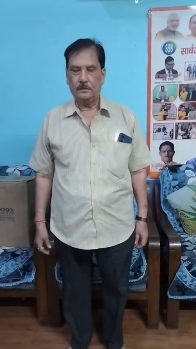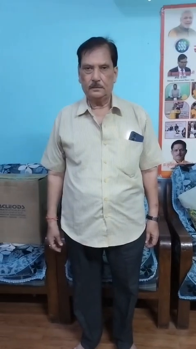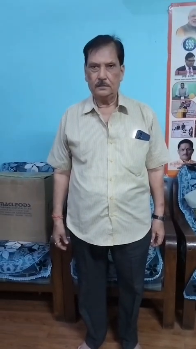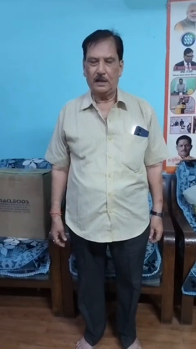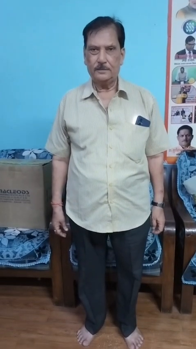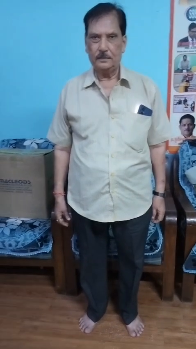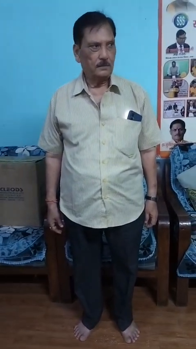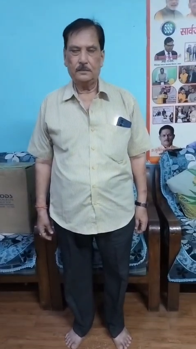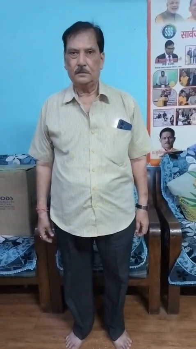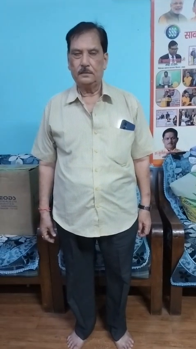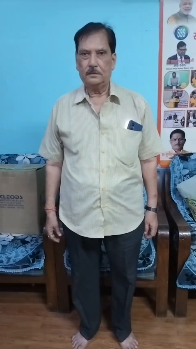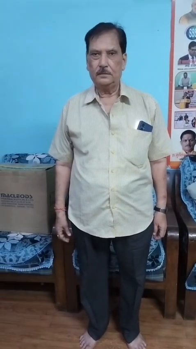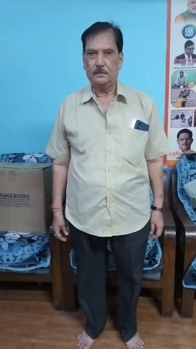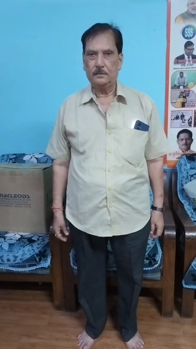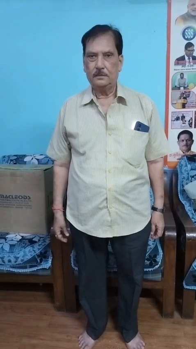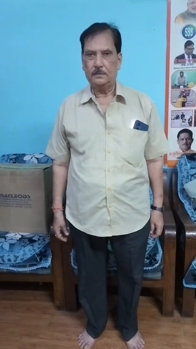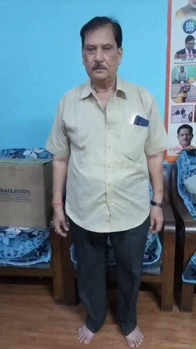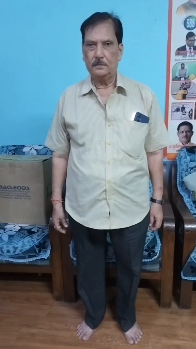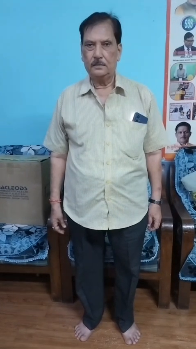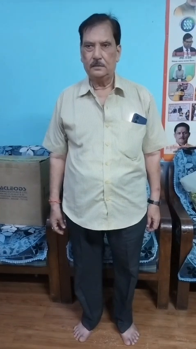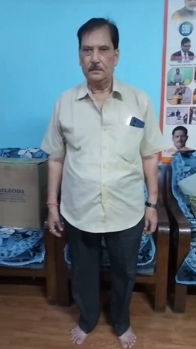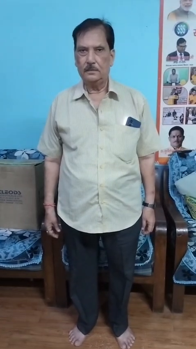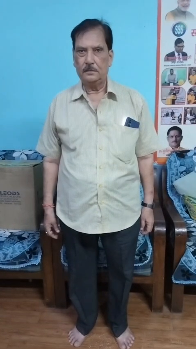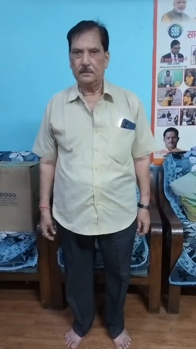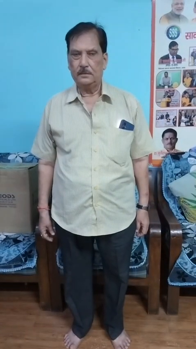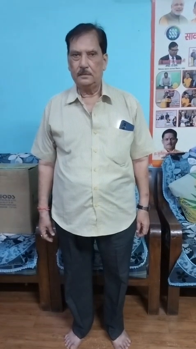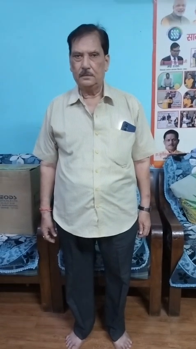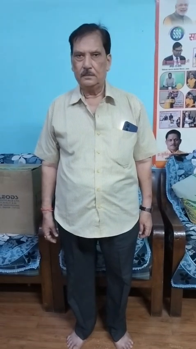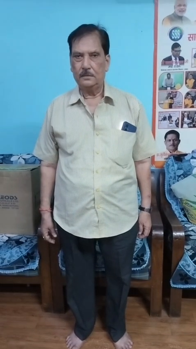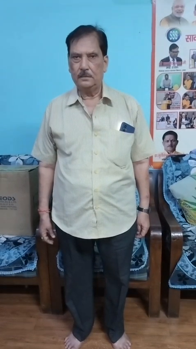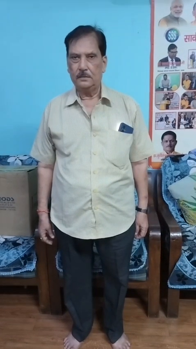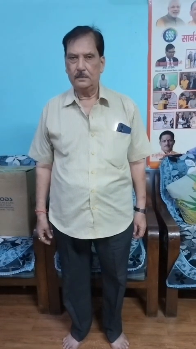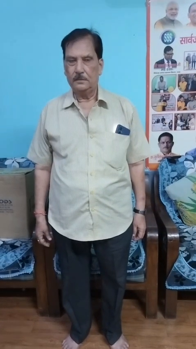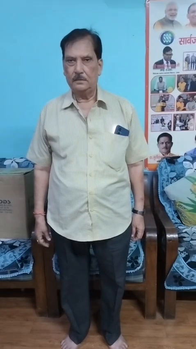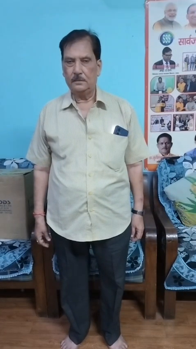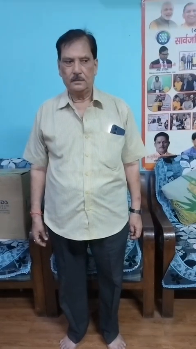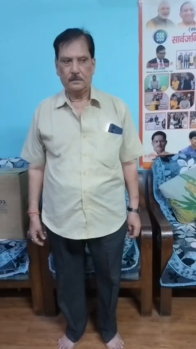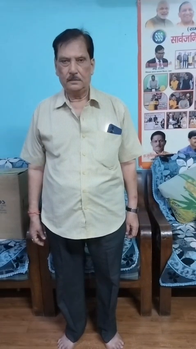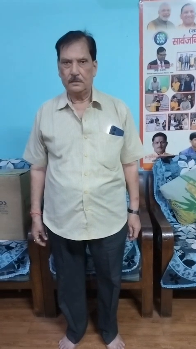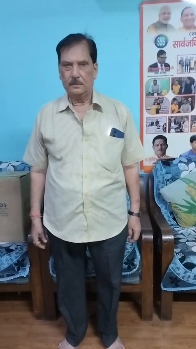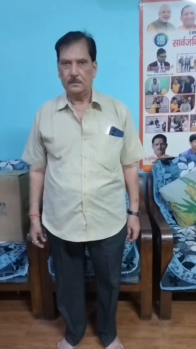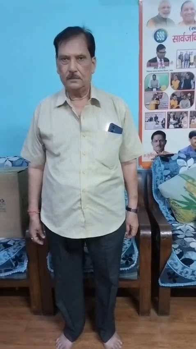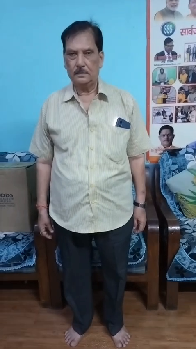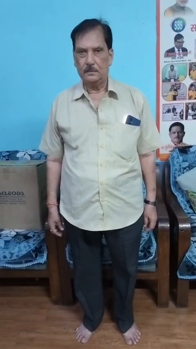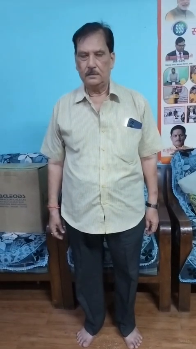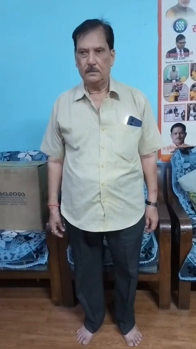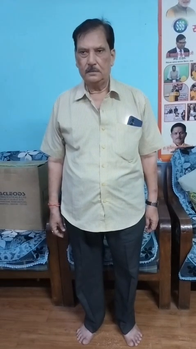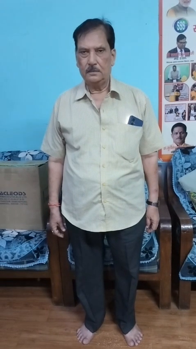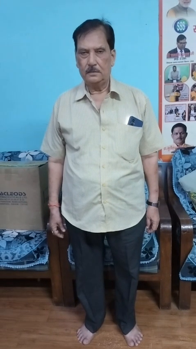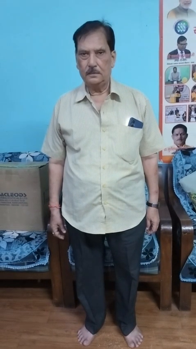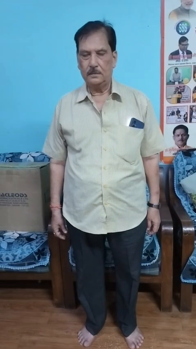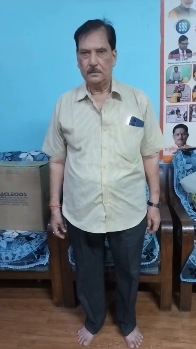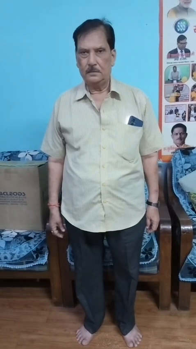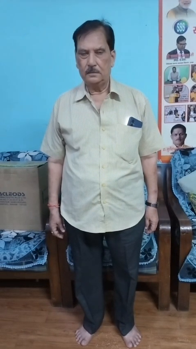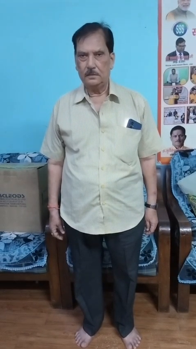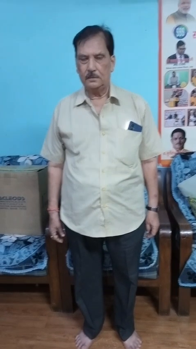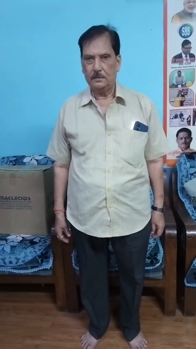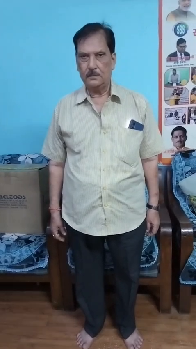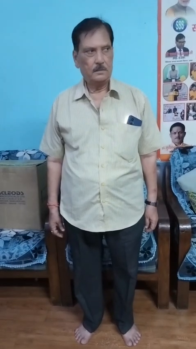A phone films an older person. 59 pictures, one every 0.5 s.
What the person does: Standing.
